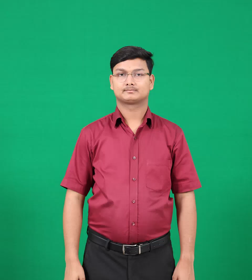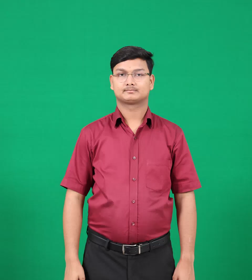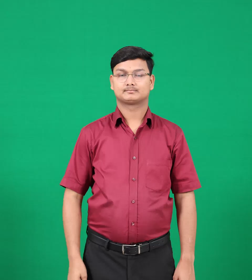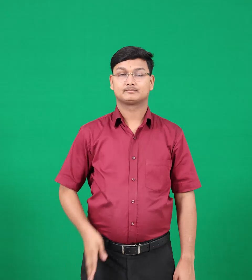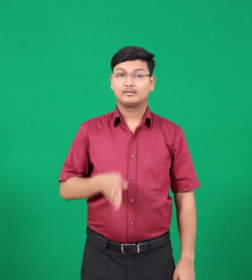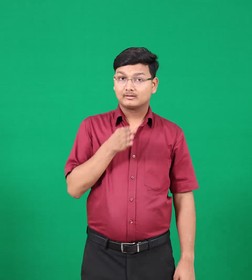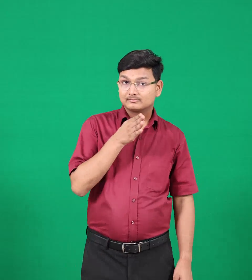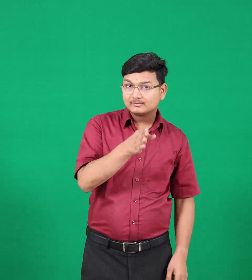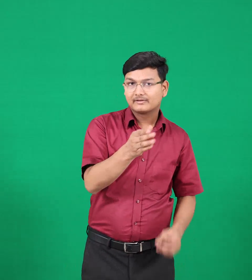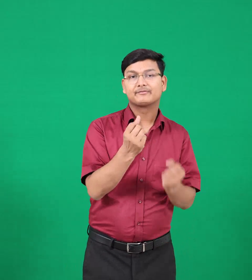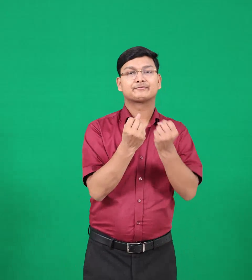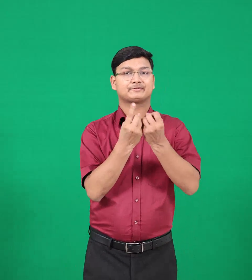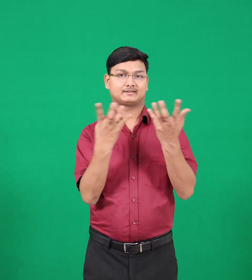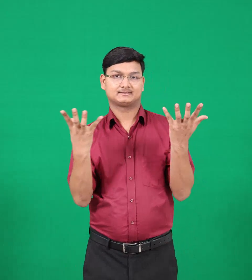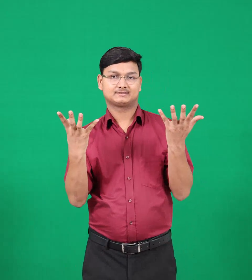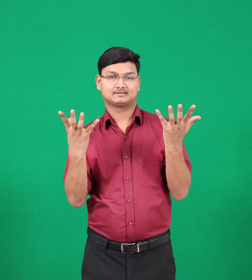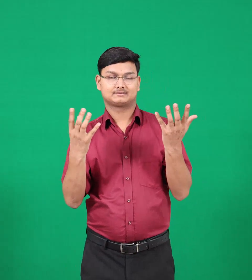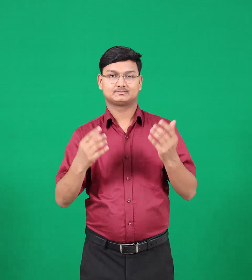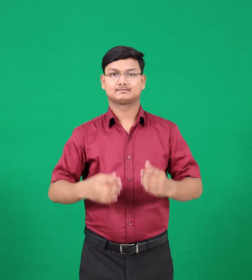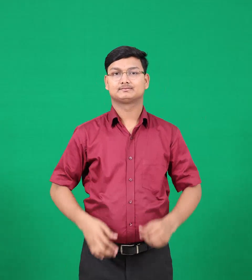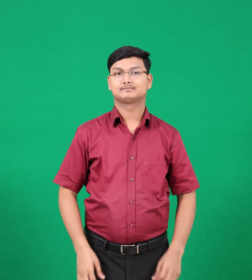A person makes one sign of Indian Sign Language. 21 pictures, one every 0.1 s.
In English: enters
